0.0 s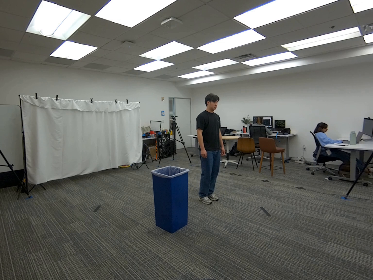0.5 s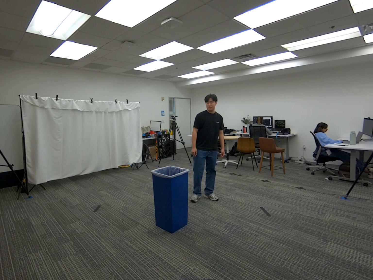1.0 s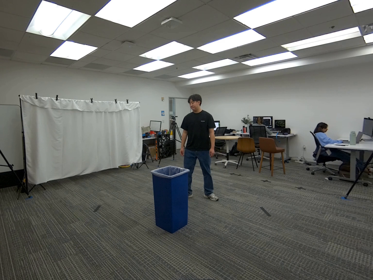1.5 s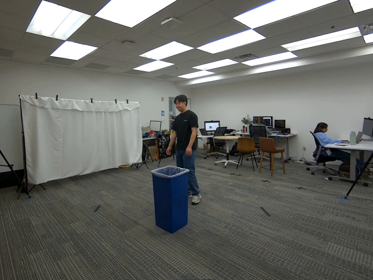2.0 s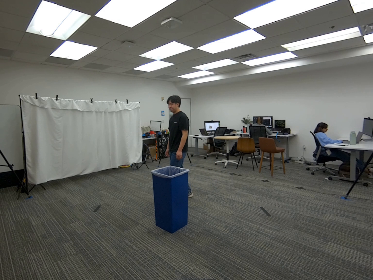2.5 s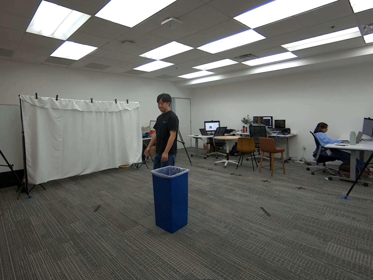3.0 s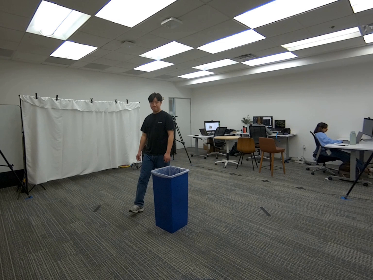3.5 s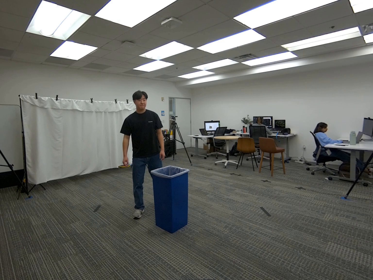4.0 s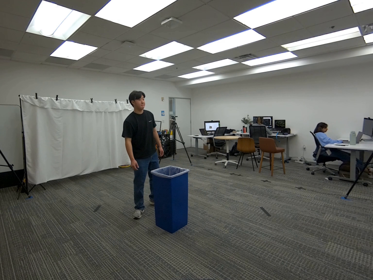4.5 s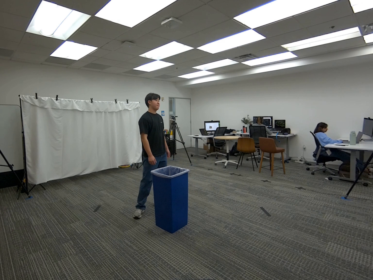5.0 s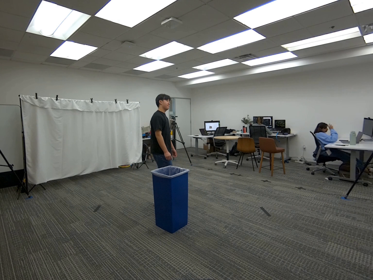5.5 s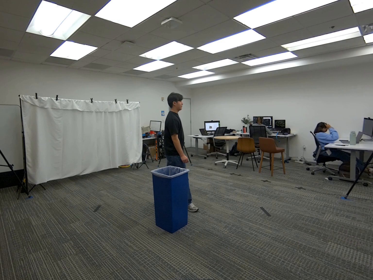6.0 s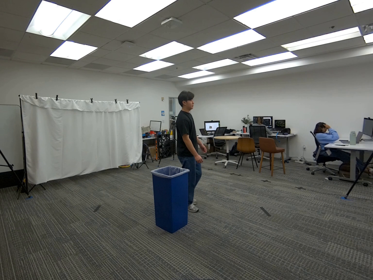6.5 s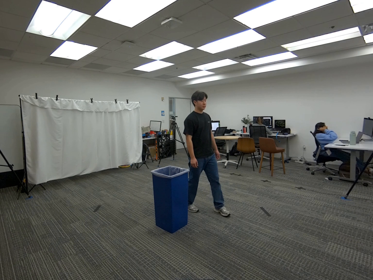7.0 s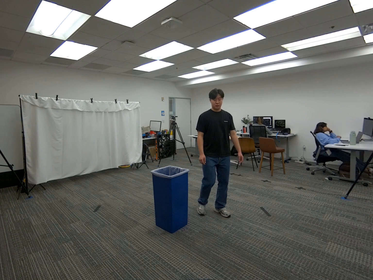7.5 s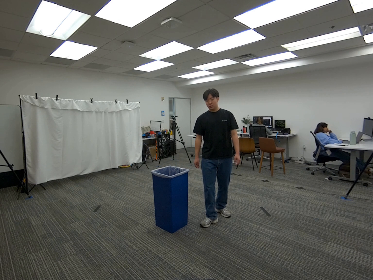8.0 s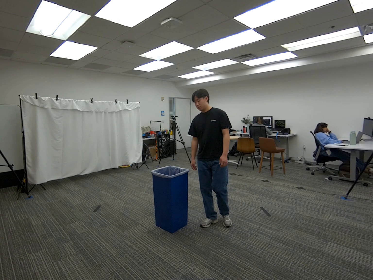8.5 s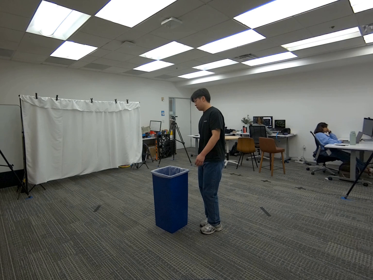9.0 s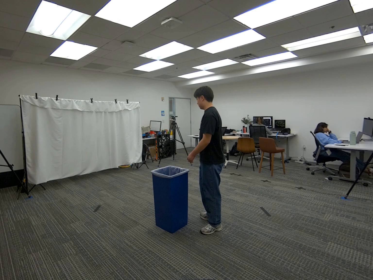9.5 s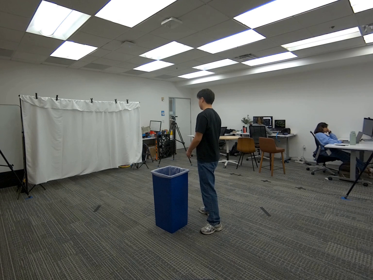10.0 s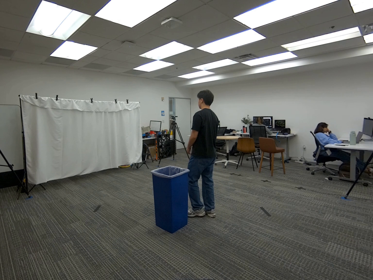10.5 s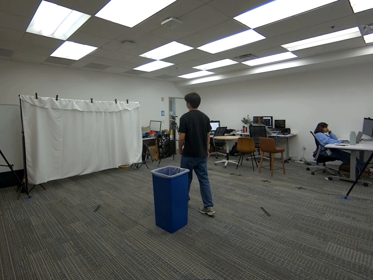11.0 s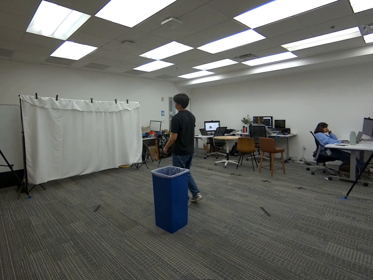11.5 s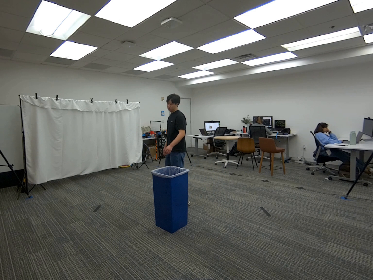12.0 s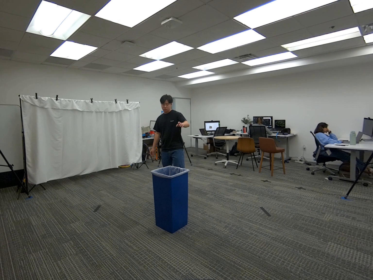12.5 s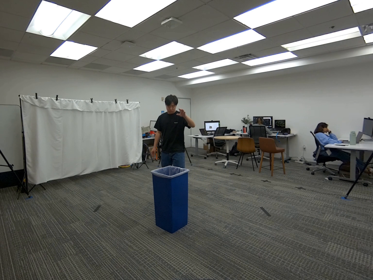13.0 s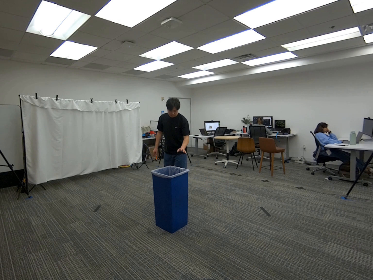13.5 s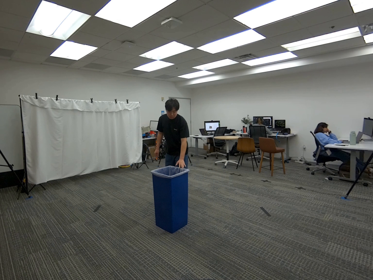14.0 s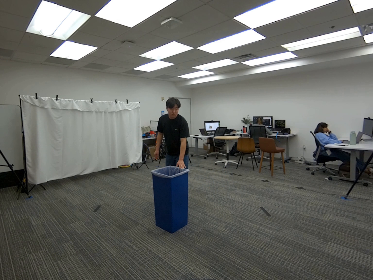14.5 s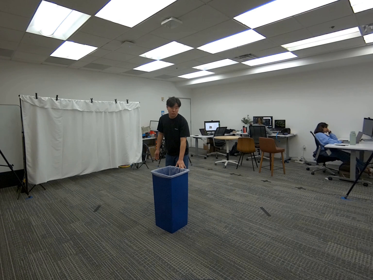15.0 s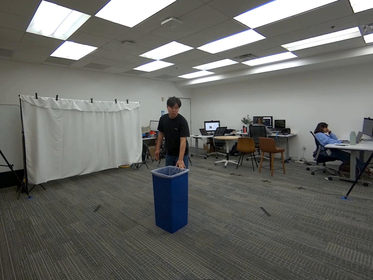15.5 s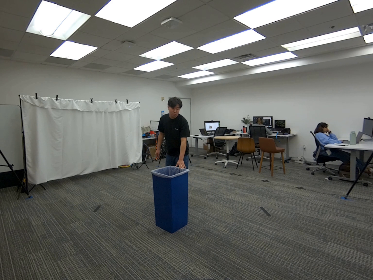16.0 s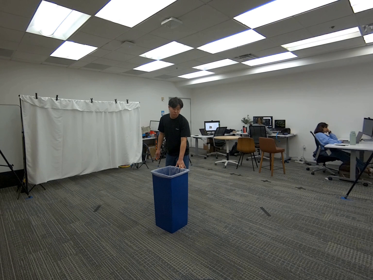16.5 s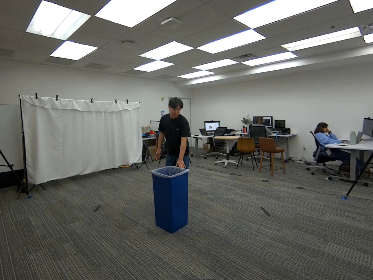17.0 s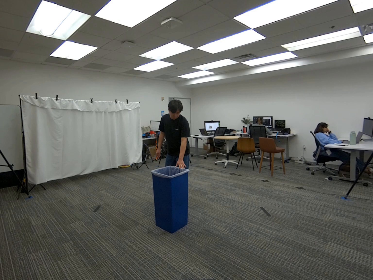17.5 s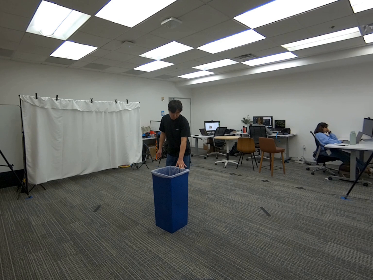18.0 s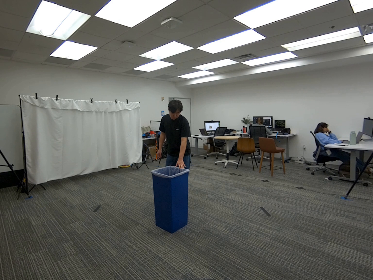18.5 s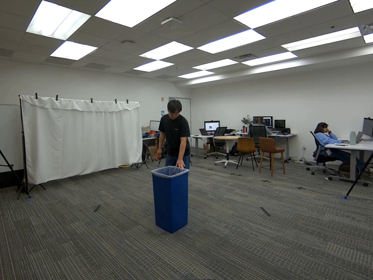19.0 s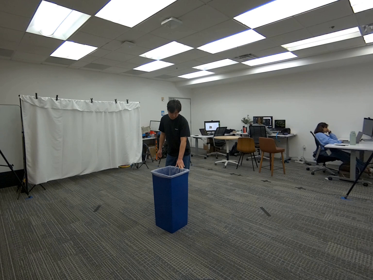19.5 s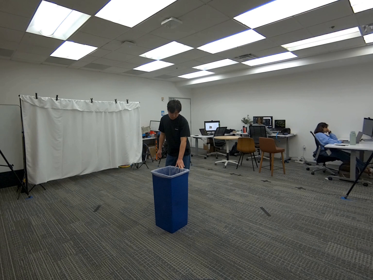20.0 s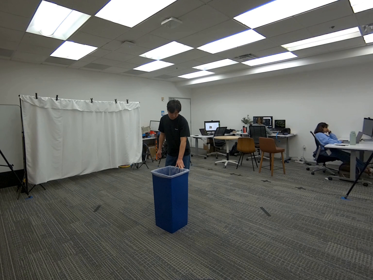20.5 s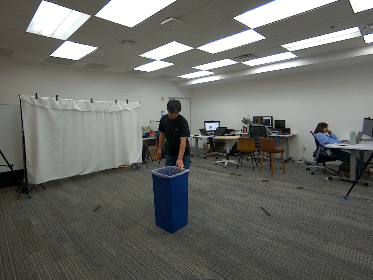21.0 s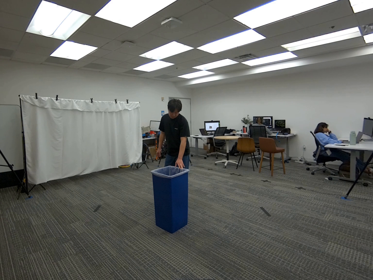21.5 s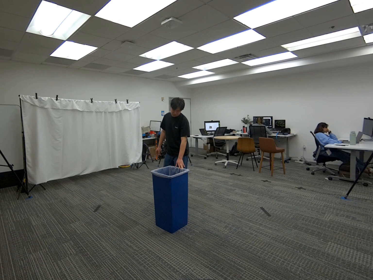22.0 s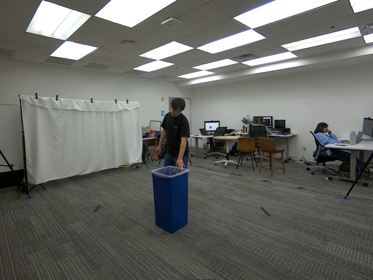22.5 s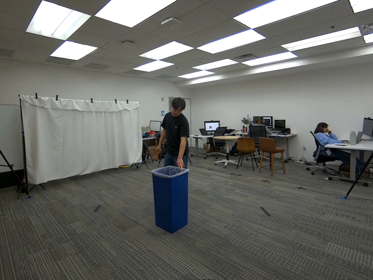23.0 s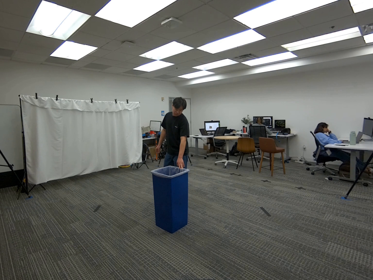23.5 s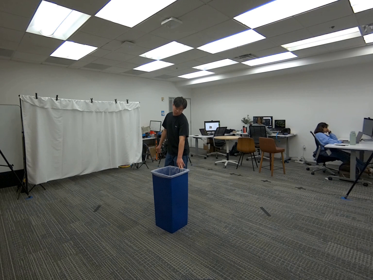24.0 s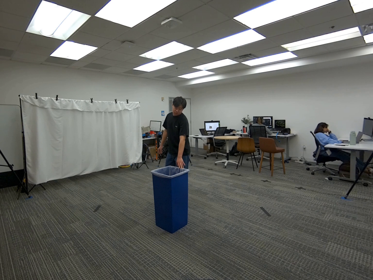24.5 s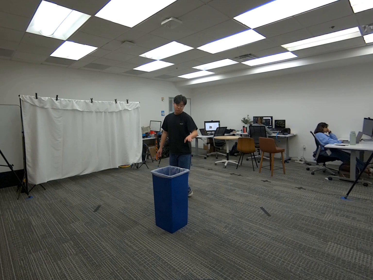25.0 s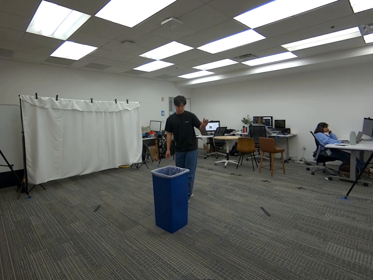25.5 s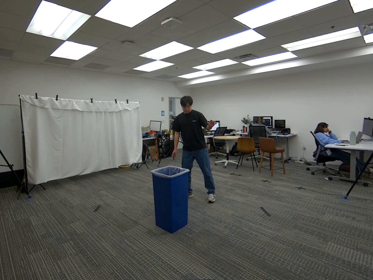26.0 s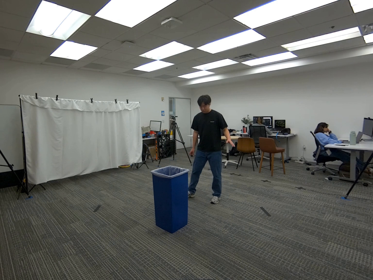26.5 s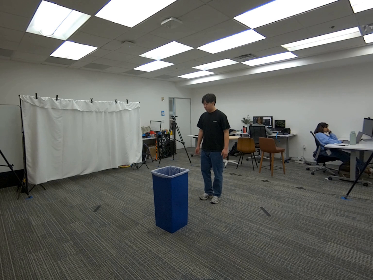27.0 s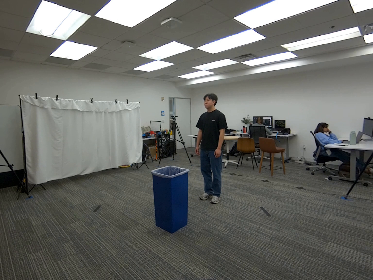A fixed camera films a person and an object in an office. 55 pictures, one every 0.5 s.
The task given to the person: Walk over to the blue trash can. Use your left hand to touch the trash can.
